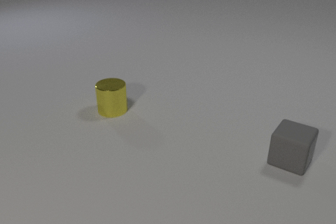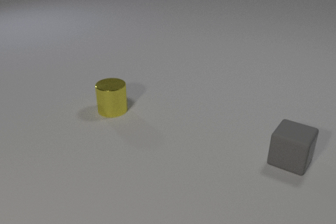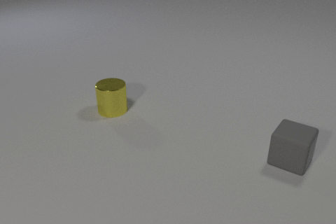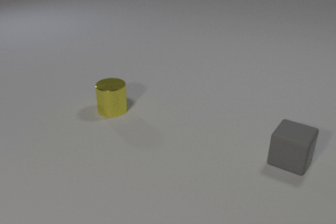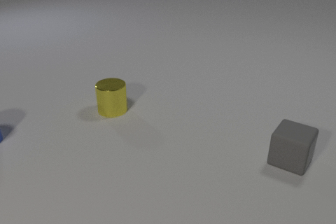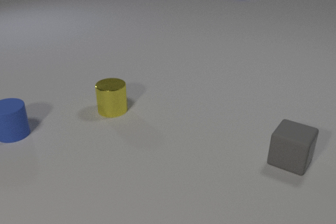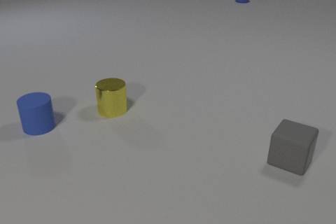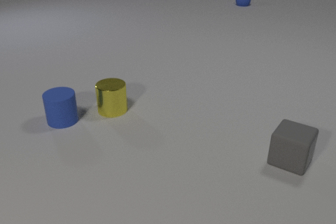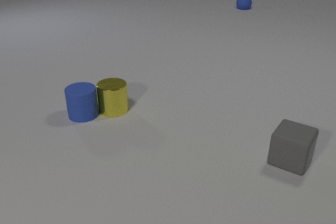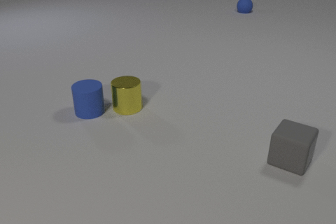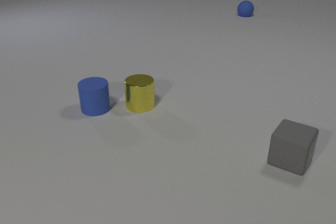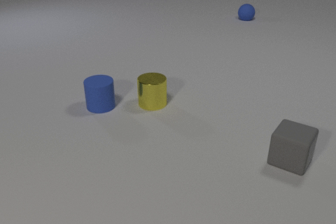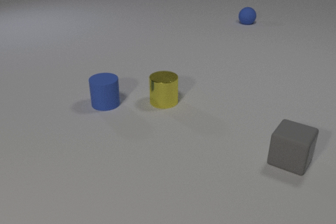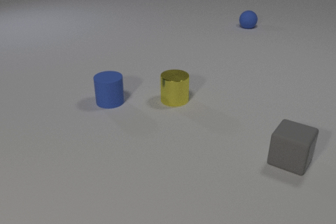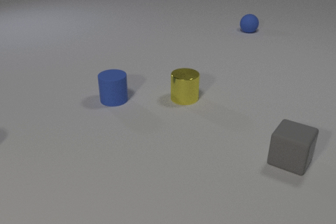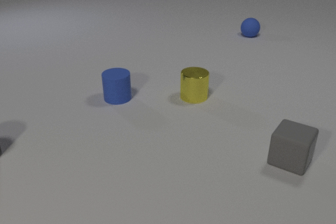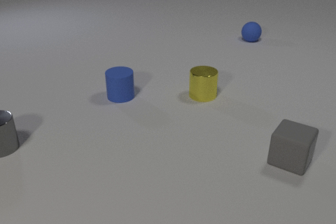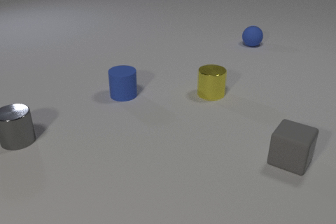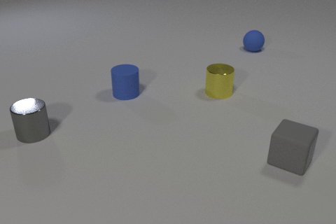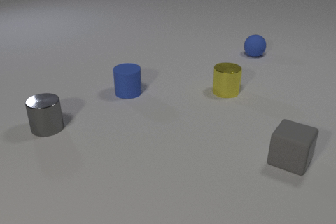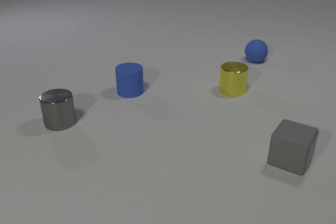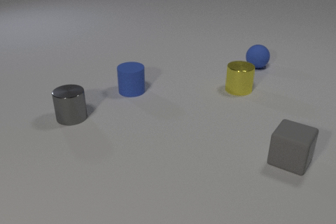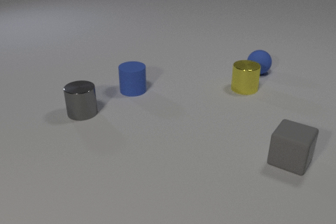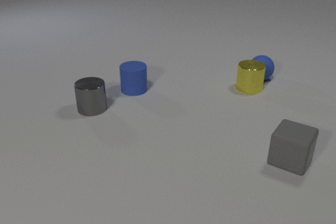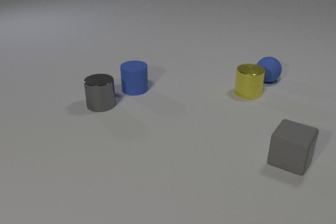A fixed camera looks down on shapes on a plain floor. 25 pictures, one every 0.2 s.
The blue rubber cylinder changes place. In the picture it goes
to the right.
The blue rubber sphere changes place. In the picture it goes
toward the camera.
0.0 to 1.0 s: The blue rubber cylinder comes in at the left edge, slides to the right. The blue rubber sphere comes in at the top edge, rolls toward the camera.
1.0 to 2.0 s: The blue rubber cylinder slides to the right. The yellow metal cylinder slides to the right. The blue rubber sphere rolls toward the camera. The blue rubber cylinder and the yellow metal cylinder collide.
2.0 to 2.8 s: The blue rubber cylinder slides to the right and away from the camera. The yellow metal cylinder slides to the right. The blue rubber sphere rolls toward the camera.
2.8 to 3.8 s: The blue rubber cylinder slides to the right and away from the camera. The yellow metal cylinder slides to the right and away from the camera. The gray metal cylinder comes in at the left edge, slides to the right and away from the camera. The blue rubber sphere rolls toward the camera.
3.8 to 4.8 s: The blue rubber cylinder slides away from the camera and to the right. The yellow metal cylinder slides to the right. The gray metal cylinder slides to the right and away from the camera. The blue rubber sphere rolls toward the camera. The yellow metal cylinder and the blue rubber sphere collide.
What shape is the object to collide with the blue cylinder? cylinder.
Are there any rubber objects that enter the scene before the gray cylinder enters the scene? yes.
How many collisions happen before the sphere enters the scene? 0.
